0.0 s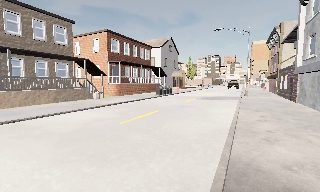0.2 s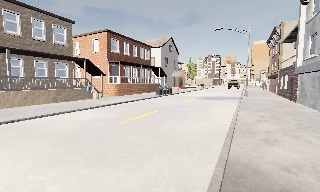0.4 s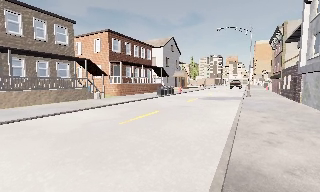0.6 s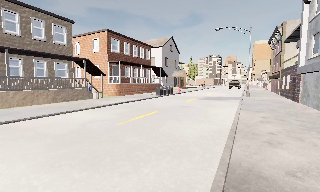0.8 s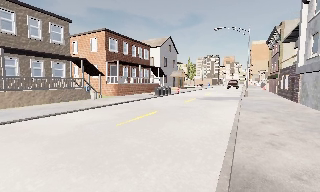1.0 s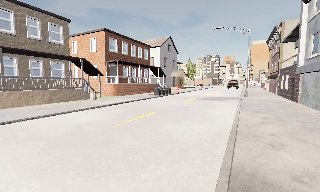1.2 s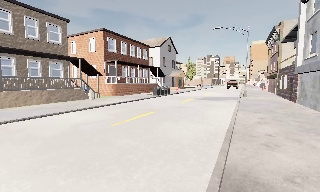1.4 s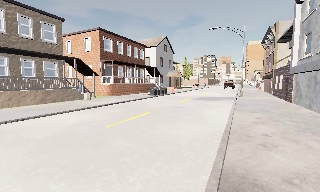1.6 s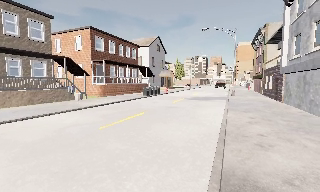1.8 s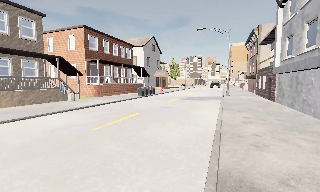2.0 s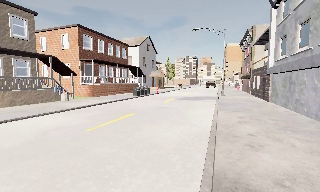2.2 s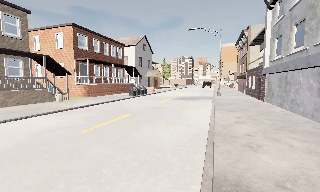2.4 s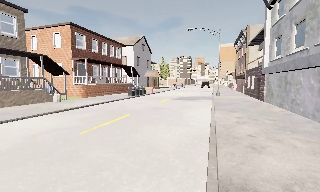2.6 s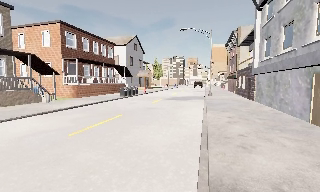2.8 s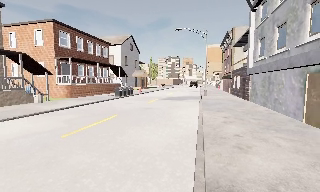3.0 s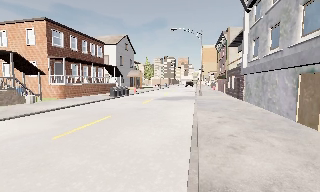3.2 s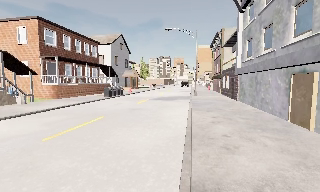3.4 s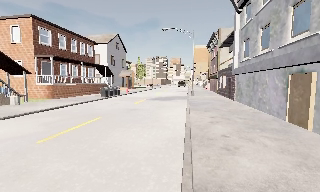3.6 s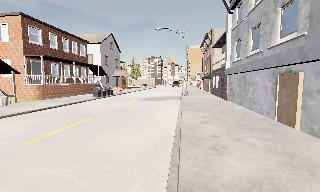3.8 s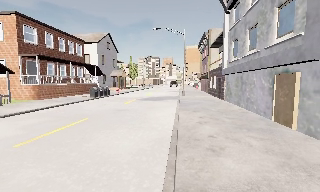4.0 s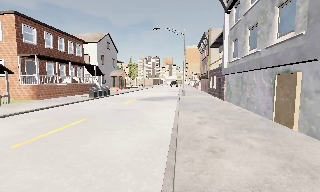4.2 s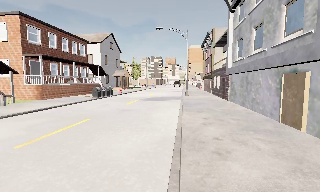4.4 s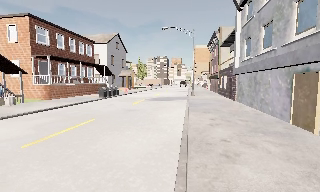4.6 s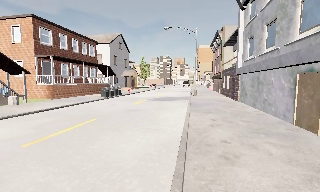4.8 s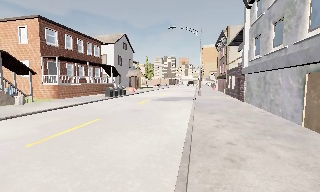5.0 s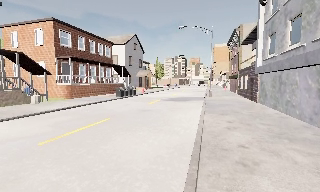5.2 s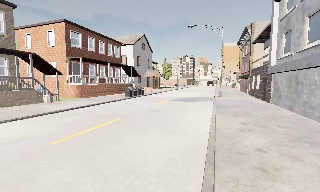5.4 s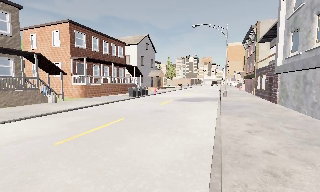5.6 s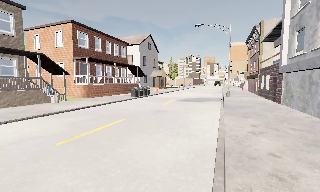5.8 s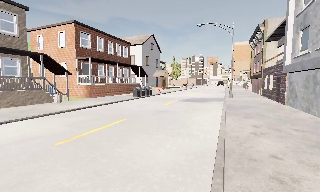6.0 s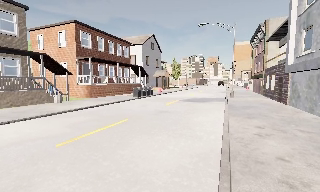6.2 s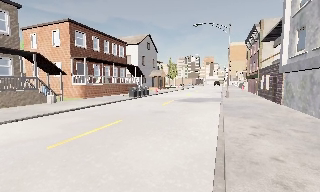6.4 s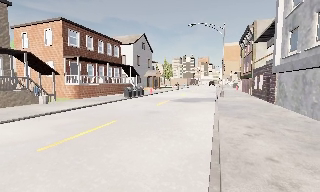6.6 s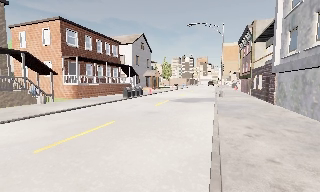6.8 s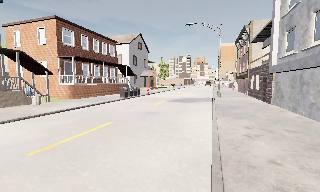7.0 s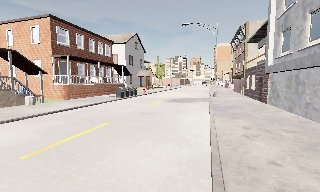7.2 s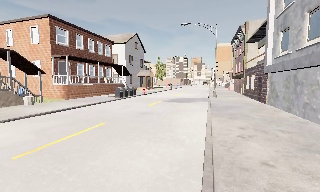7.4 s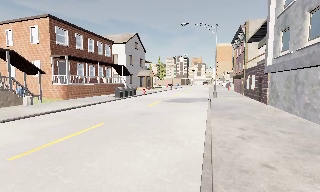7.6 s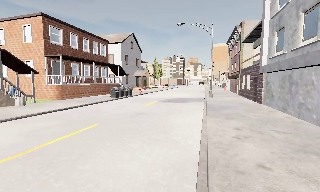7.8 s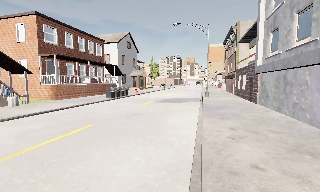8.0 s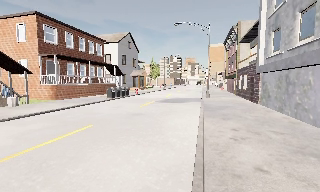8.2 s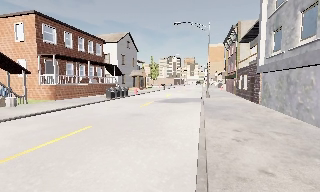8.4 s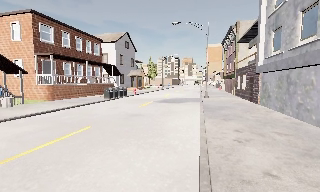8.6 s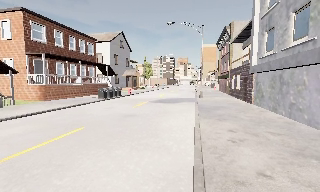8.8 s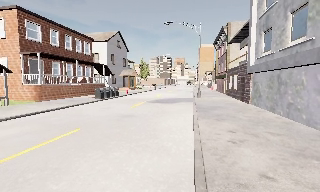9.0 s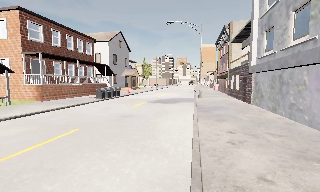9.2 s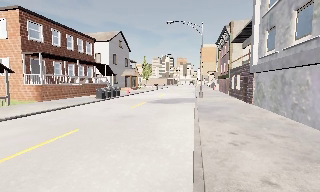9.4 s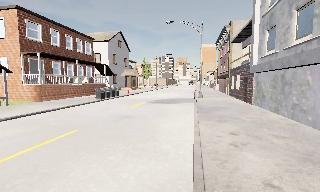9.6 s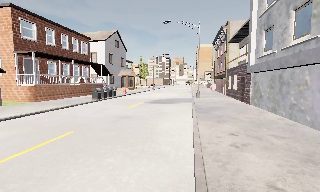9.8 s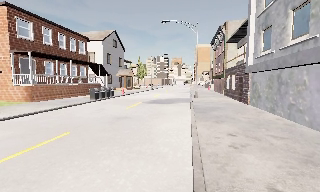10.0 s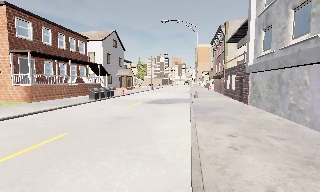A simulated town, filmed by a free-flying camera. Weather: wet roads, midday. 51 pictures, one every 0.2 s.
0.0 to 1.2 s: The camera shifts only a little, or ends up much as it began.
1.2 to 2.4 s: The camera travels forward, about 0.5 m, so what stands in front looms larger.
2.4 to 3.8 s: The camera pans to its right, which is clockwise from overhead, by about 10 degrees.
3.8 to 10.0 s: The camera travels forward, about 2.5 m, so what stands in front looms larger.
The film runs forward here.
